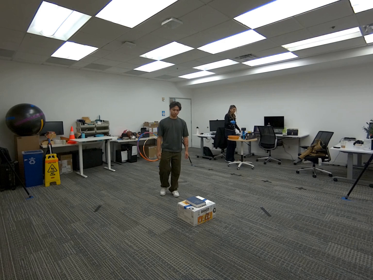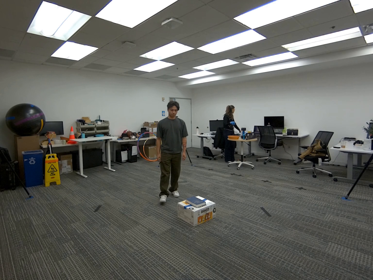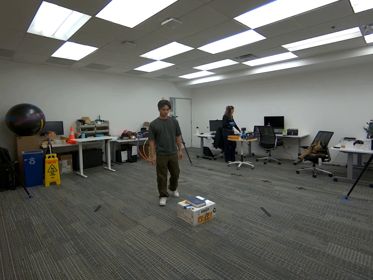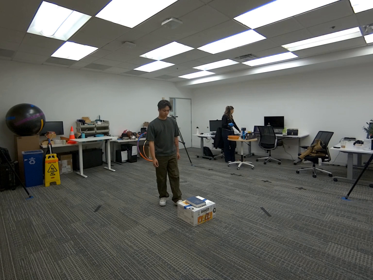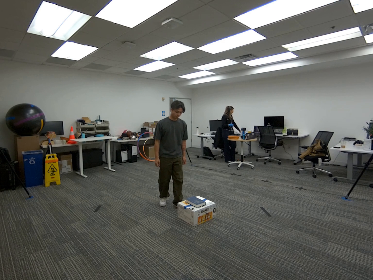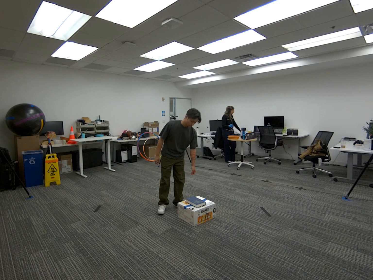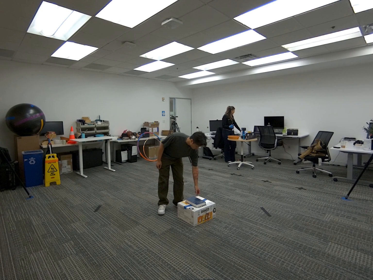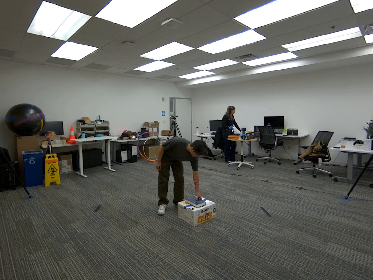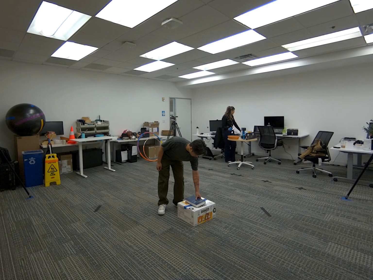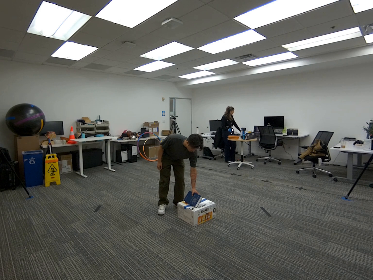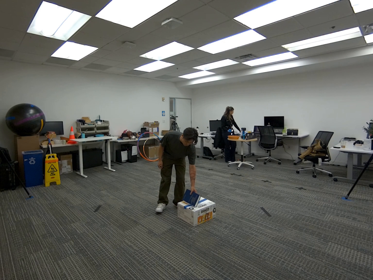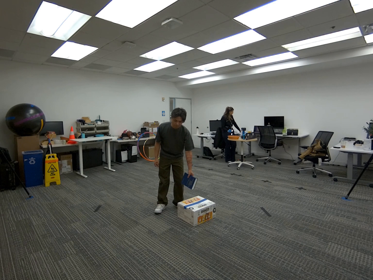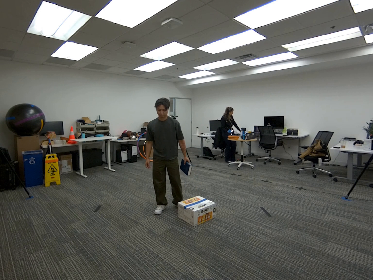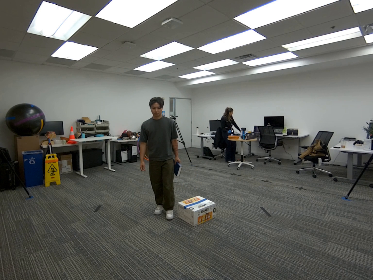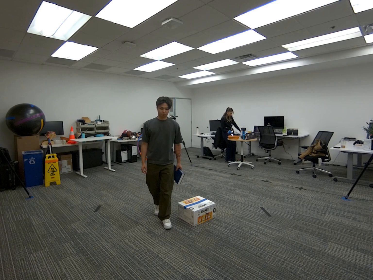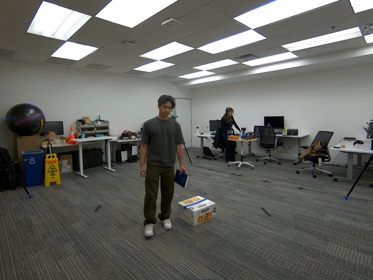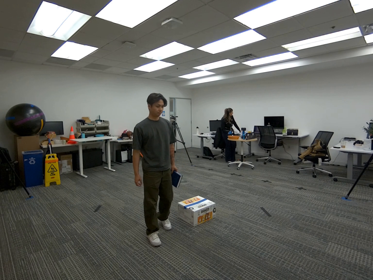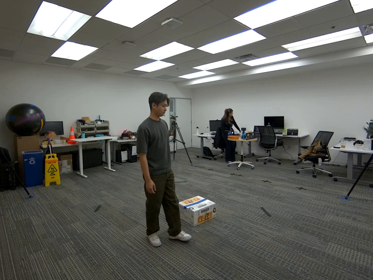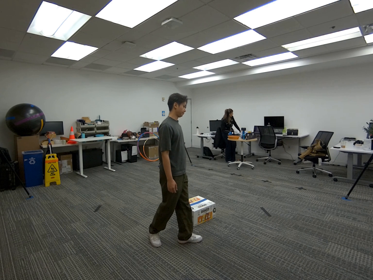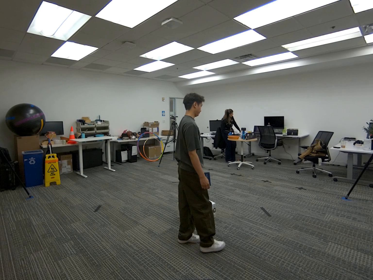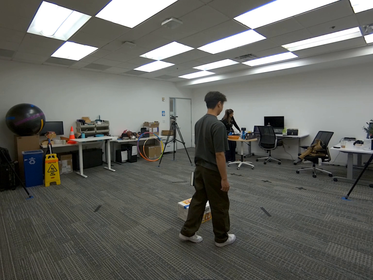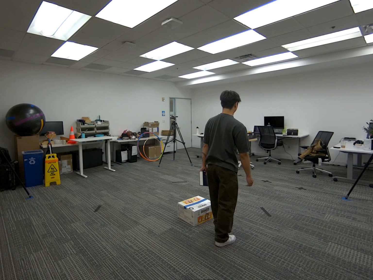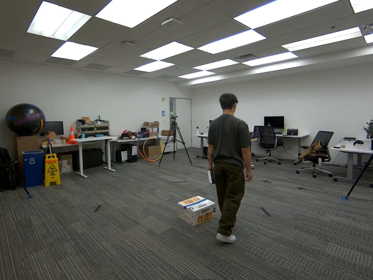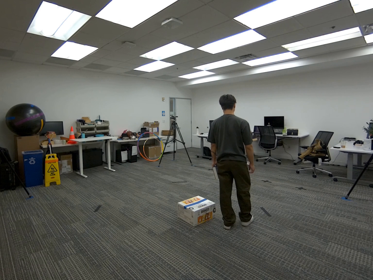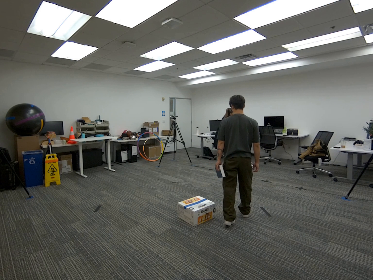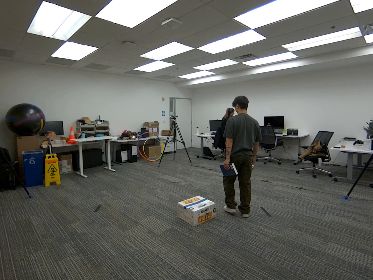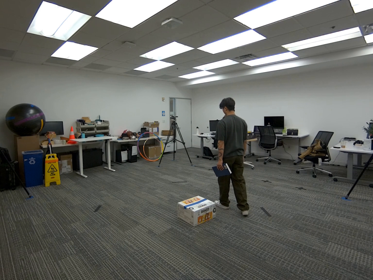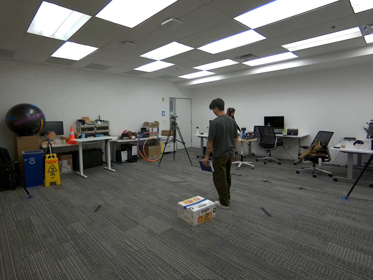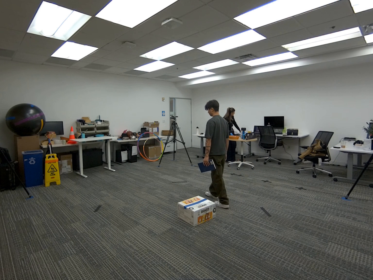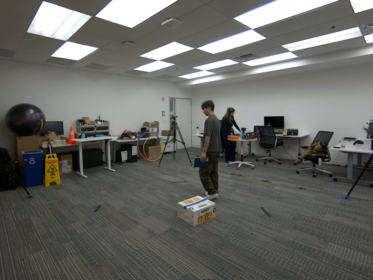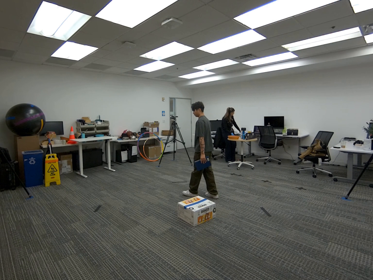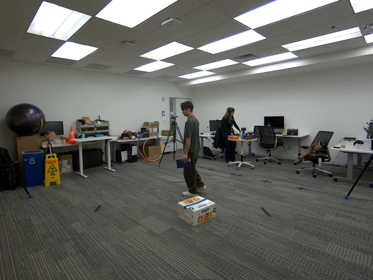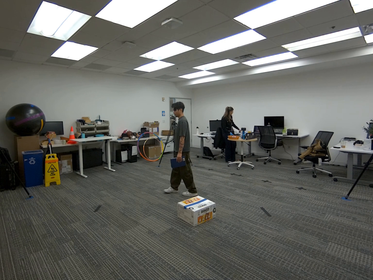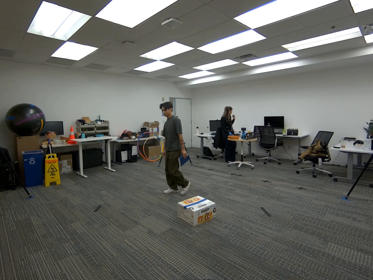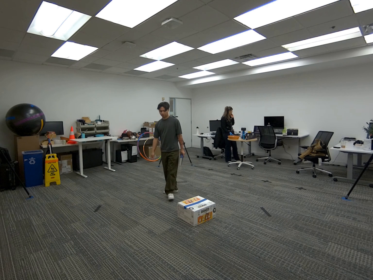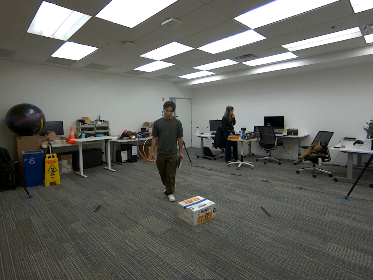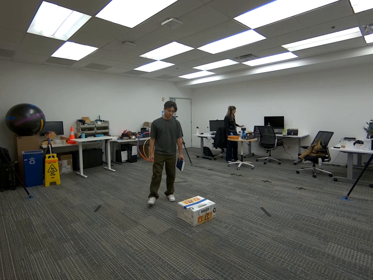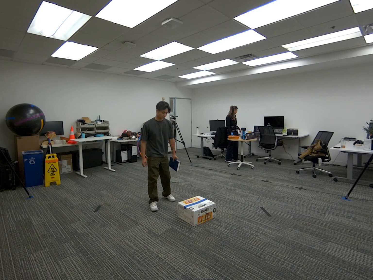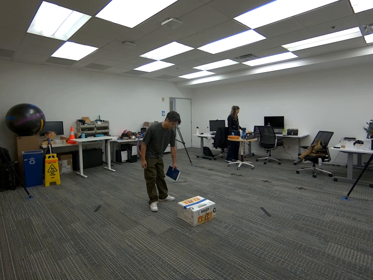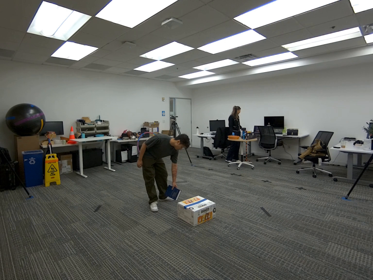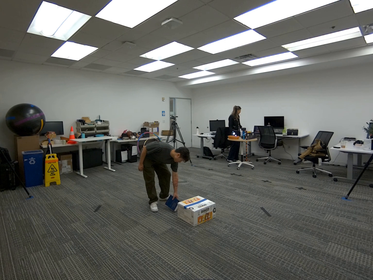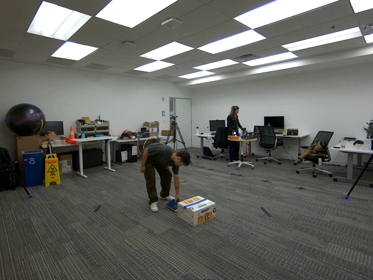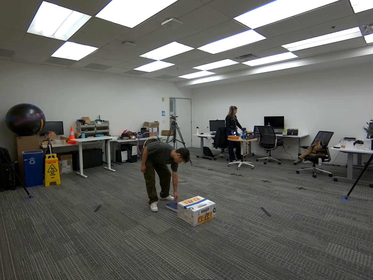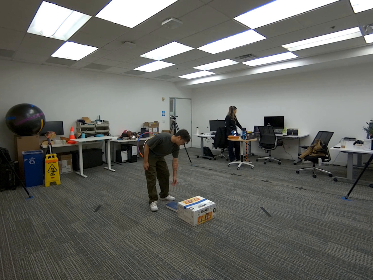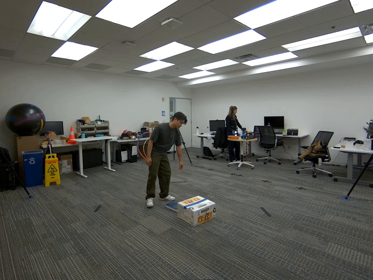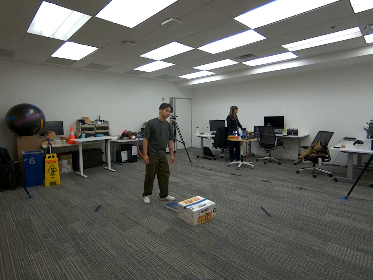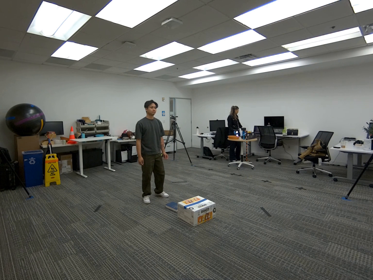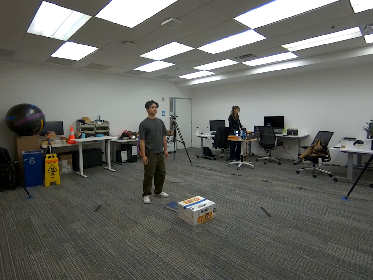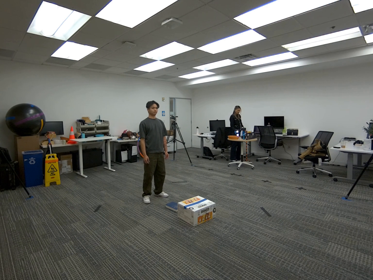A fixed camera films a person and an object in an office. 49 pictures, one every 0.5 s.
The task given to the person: Walk to the dark blue book on the snack box, use your left hand to pick up the book, walk around and place the book on the floor.
